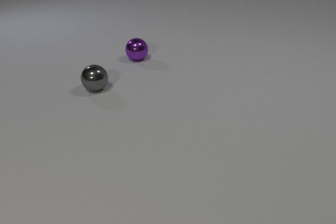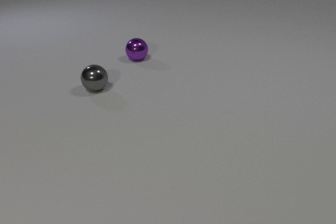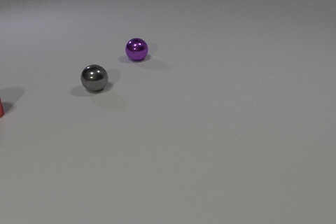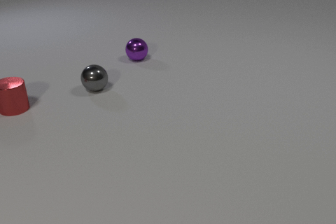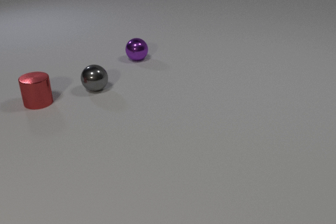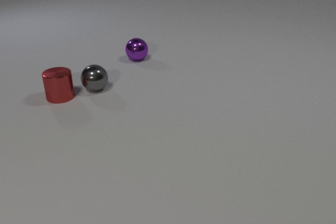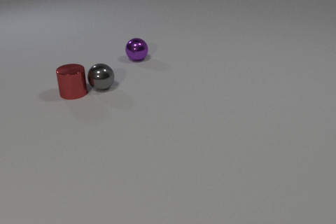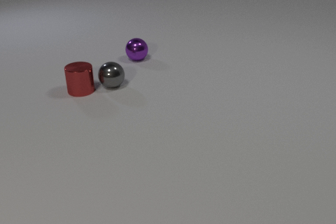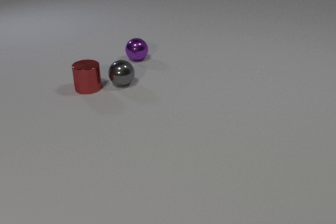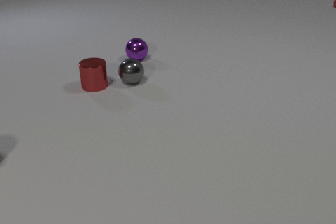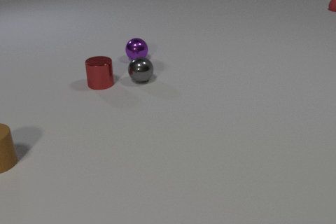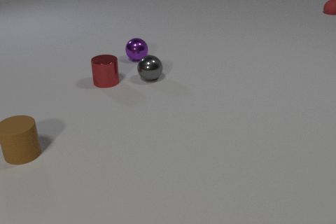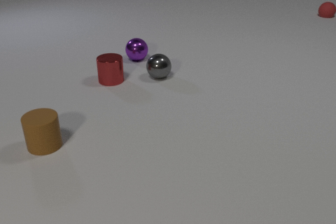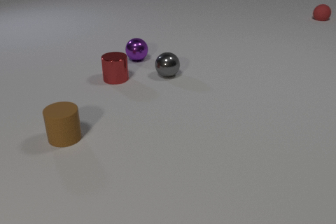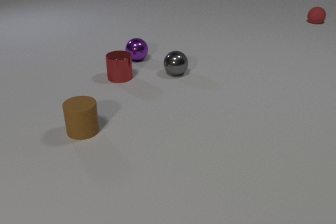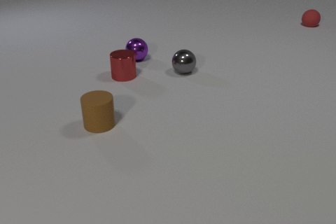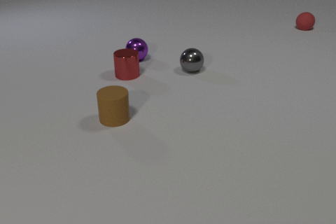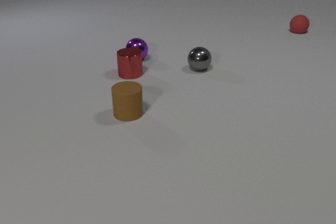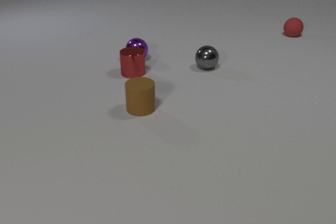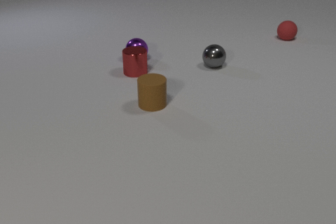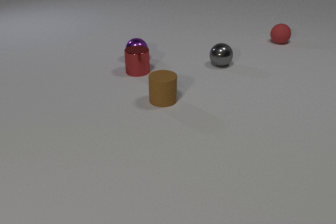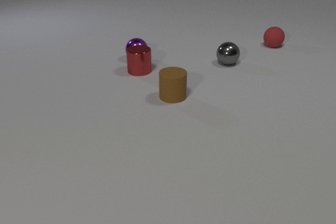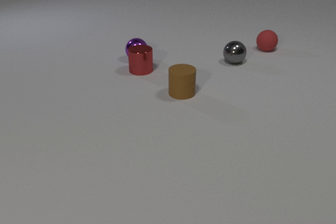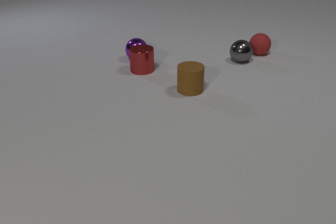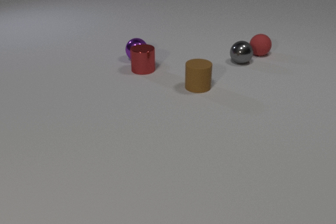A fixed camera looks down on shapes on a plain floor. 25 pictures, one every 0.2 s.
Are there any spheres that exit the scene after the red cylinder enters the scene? no.
What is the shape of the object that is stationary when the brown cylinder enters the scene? sphere.
What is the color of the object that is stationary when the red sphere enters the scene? purple.
0.0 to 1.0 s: The red metal cylinder comes in at the left edge, slides to the right.
1.0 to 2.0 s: The red metal cylinder slides to the right and away from the camera. The gray metal sphere rolls to the right. The red rubber sphere comes in at the right edge, rolls toward the camera. The brown rubber cylinder comes in at the left edge, slides to the right. The red metal cylinder and the gray metal sphere collide.
2.0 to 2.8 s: The red metal cylinder slides to the right and away from the camera. The gray metal sphere rolls to the right and away from the camera. The red rubber sphere rolls toward the camera. The brown rubber cylinder slides to the right.
2.8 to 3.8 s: The red metal cylinder slides to the right and away from the camera. The gray metal sphere rolls to the right and away from the camera. The red rubber sphere rolls toward the camera and to the left. The brown rubber cylinder slides to the right and away from the camera.
3.8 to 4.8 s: The red metal cylinder slides to the right and away from the camera. The gray metal sphere rolls to the right and away from the camera. The red rubber sphere rolls toward the camera and to the left. The brown rubber cylinder slides to the right and away from the camera. The gray metal sphere and the red rubber sphere collide.
